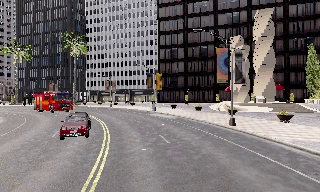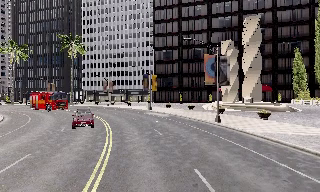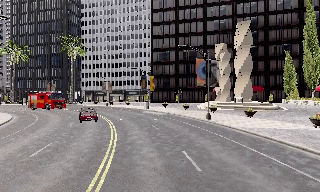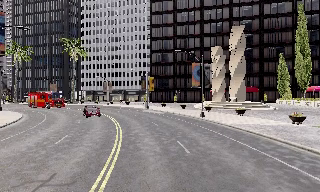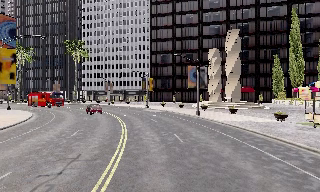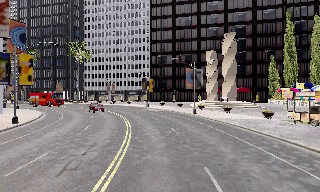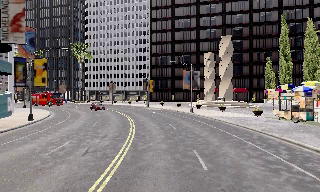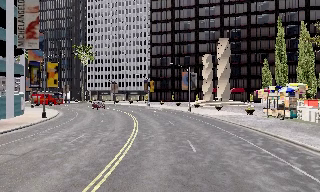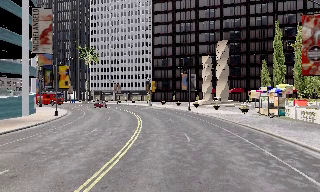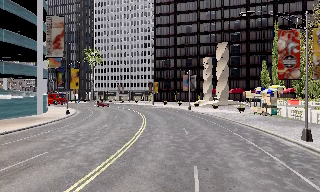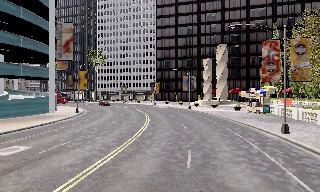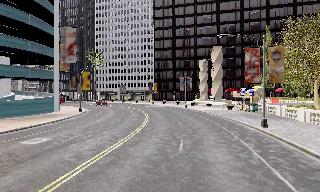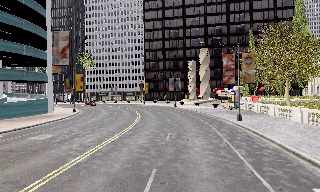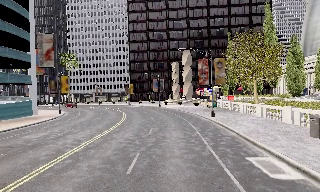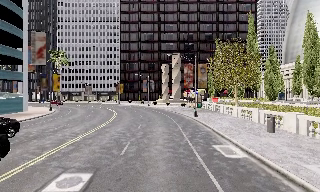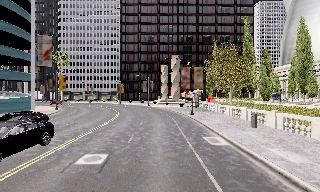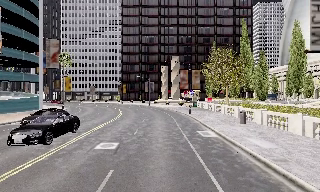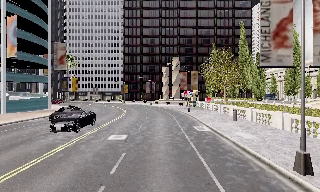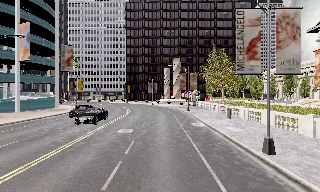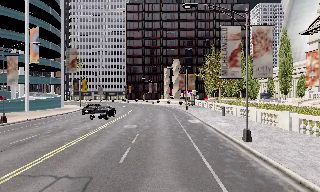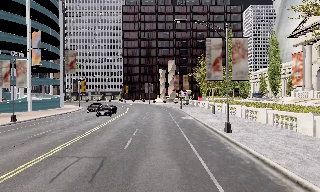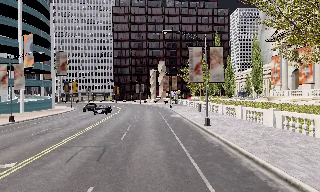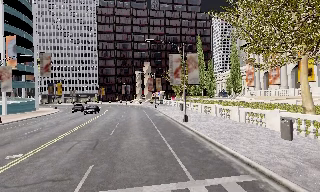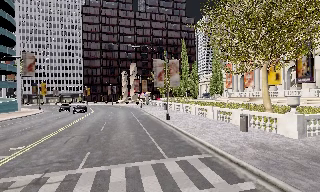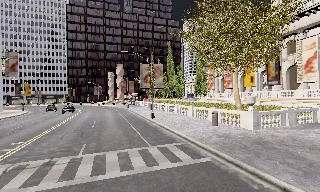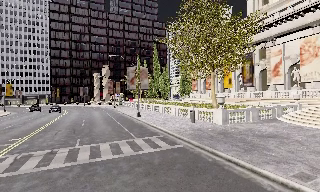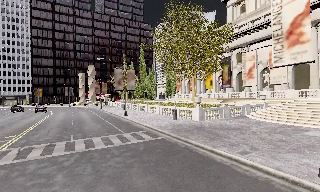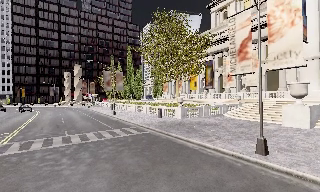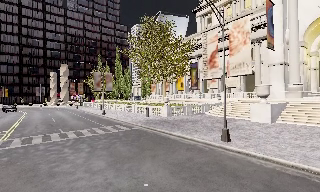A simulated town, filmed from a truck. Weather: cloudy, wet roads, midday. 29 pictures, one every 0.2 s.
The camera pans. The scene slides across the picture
to the left.
The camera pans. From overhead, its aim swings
clockwise.
0.0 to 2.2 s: The camera travels backward, about 20 m, so what stands in front gets smaller.
2.2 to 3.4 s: The camera swings to its right by about 10 degrees, and the scene slides to the left. It travels backward, about 11 m, so what stands in front gets smaller.
3.4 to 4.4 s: The camera travels backward, about 9 m, so what stands in front gets smaller.
4.4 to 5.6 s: The scene slides to the left, as the camera pans about 30 degrees to its right. It travels backward, about 11 m, so what stands in front gets smaller.
The film runs backward here.
